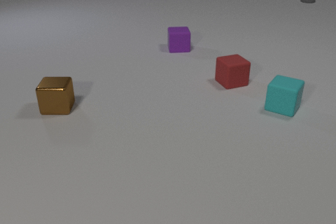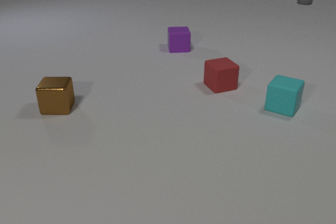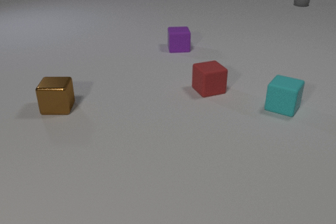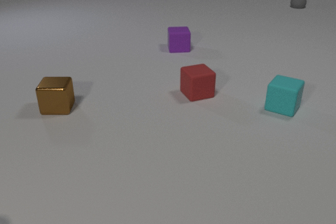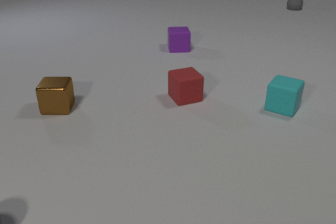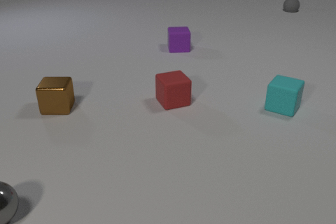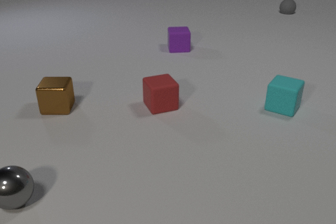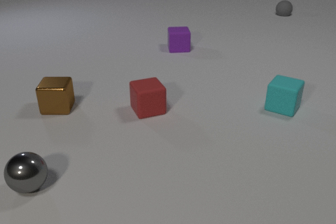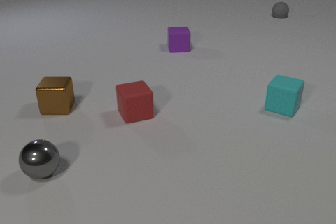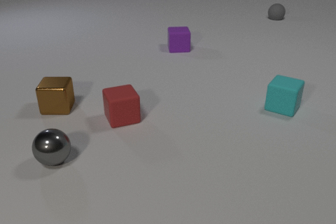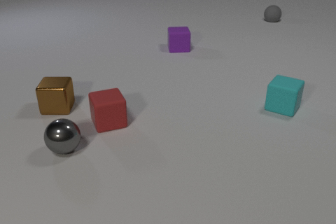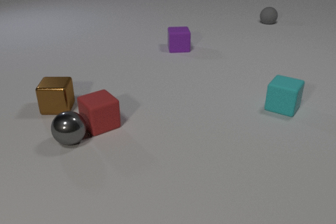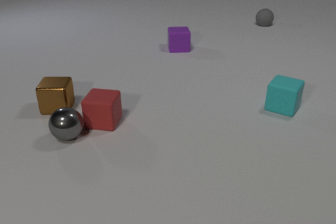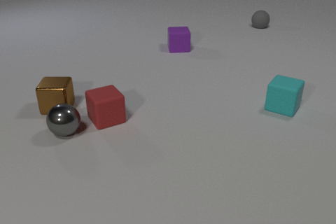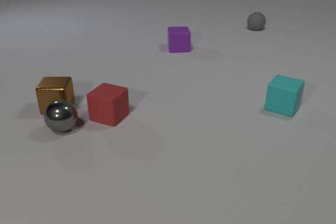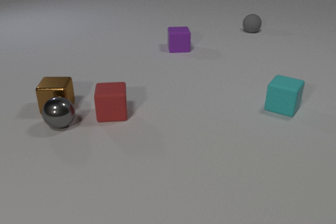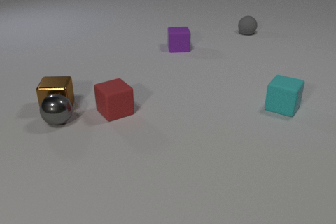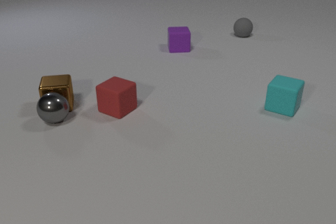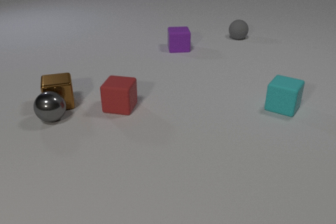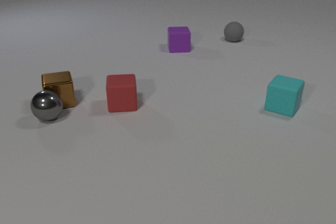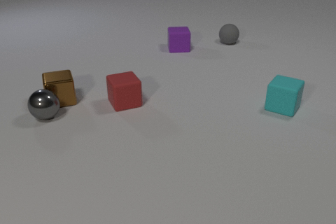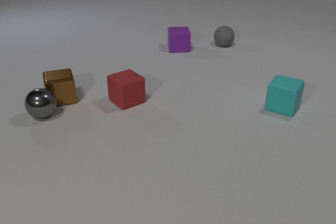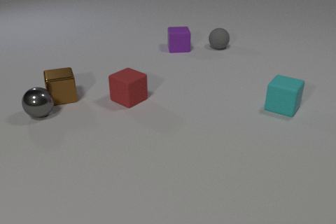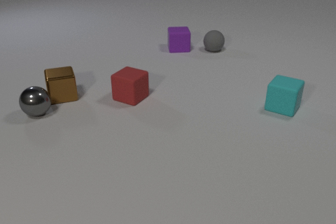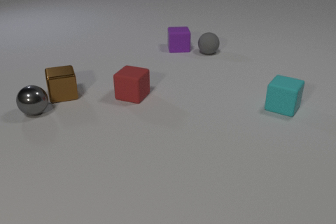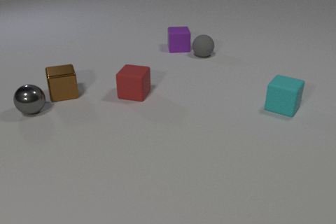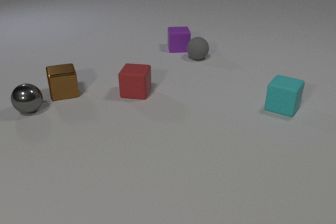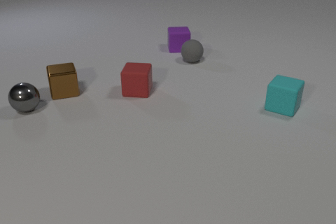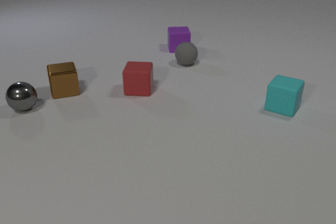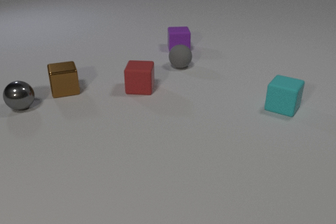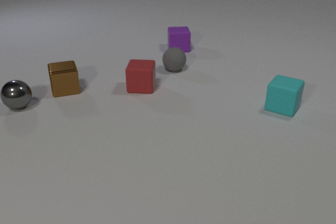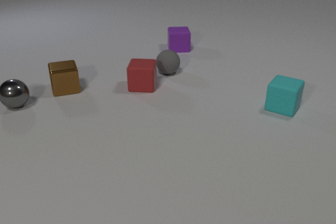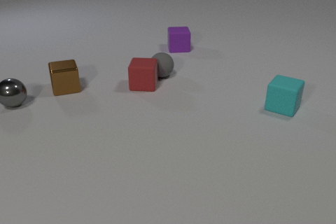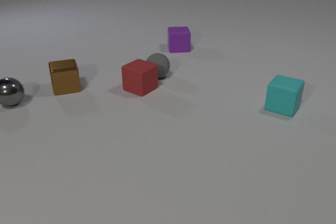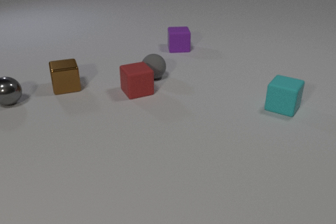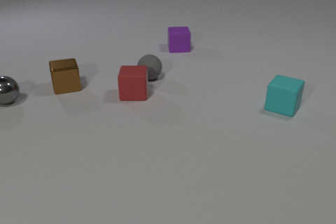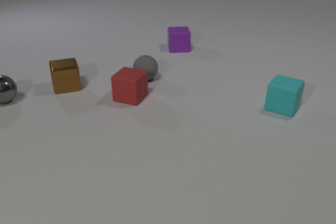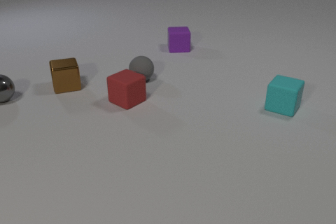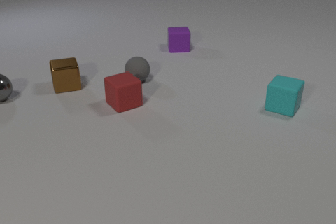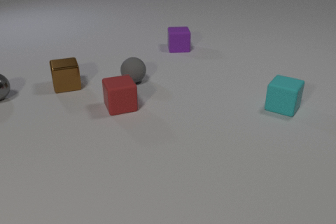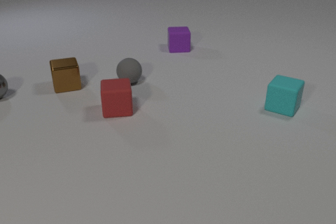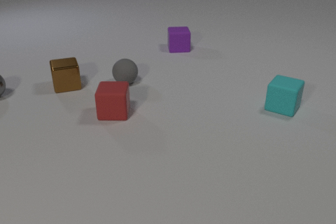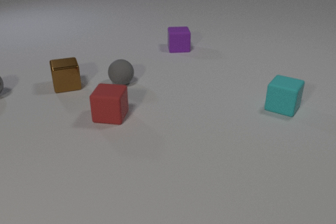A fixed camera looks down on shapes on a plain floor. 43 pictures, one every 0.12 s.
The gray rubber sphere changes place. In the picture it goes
toward the camera.
The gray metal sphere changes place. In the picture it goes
away from the camera.
0.00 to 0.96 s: The gray metal sphere comes in at the left edge, rolls away from the camera and to the right. The red rubber cube slides to the left and toward the camera. The gray rubber sphere rolls toward the camera and to the left.
0.96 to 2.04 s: The gray metal sphere rolls away from the camera. The red rubber cube slides to the left and away from the camera. The gray rubber sphere rolls toward the camera and to the left. The gray metal sphere and the red rubber cube collide. The gray metal sphere and the brown metal cube collide.
2.04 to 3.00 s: The gray metal sphere rolls away from the camera and to the left. The red rubber cube slides away from the camera and to the right. The gray rubber sphere rolls toward the camera and to the left. The brown metal cube slides away from the camera.
3.00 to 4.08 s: The gray metal sphere rolls away from the camera and to the left. The red rubber cube slides away from the camera. The gray rubber sphere rolls toward the camera and to the left. The brown metal cube slides away from the camera. The red rubber cube and the gray rubber sphere collide.
4.08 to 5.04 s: The gray metal sphere rolls away from the camera and to the left. The red rubber cube slides toward the camera and to the left. The gray rubber sphere rolls to the left.
What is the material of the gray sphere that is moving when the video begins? rubber.
Are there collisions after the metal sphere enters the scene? yes.
How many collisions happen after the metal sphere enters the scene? 3.
